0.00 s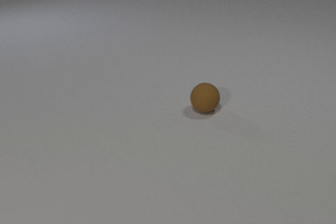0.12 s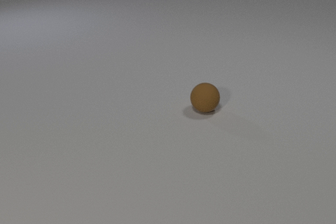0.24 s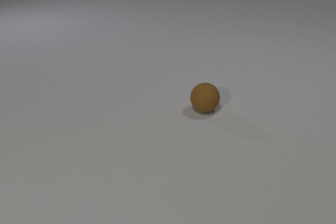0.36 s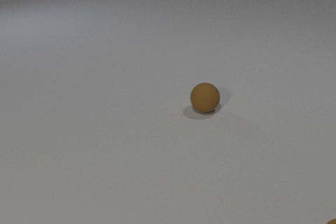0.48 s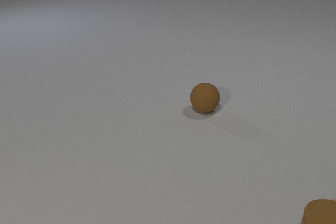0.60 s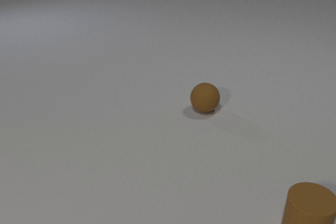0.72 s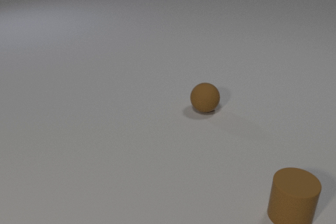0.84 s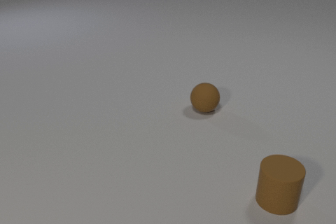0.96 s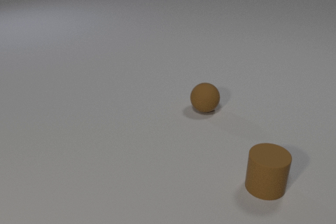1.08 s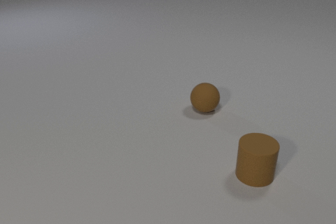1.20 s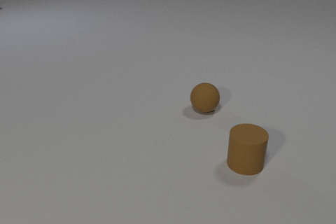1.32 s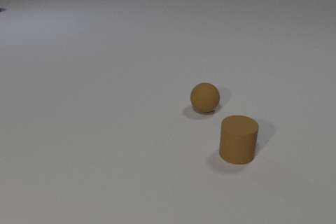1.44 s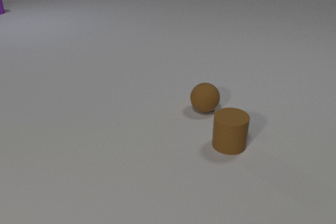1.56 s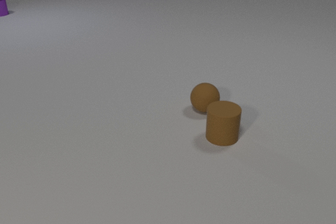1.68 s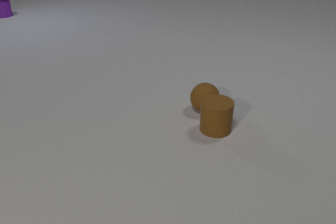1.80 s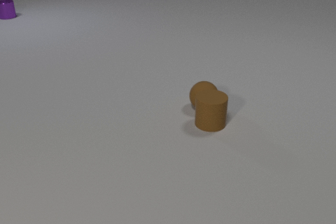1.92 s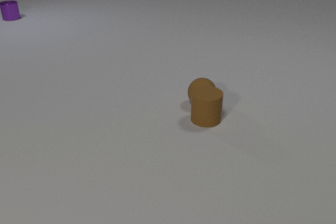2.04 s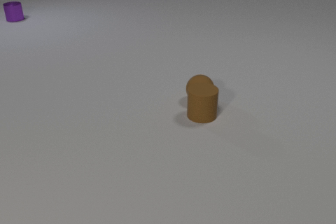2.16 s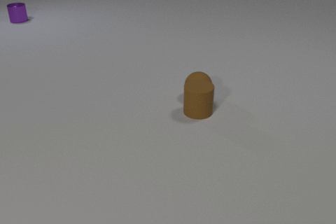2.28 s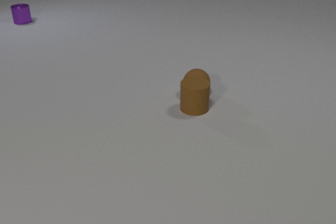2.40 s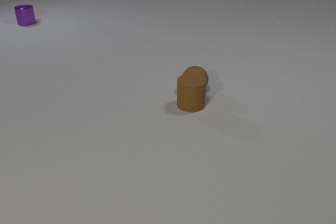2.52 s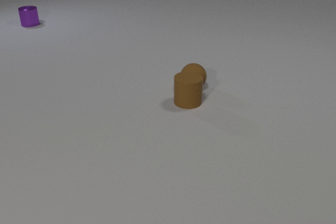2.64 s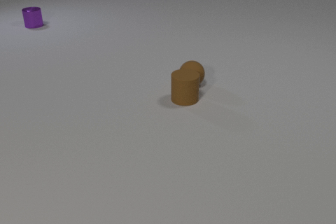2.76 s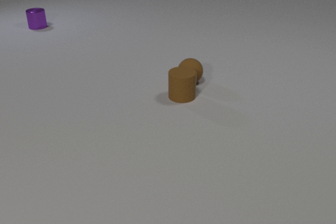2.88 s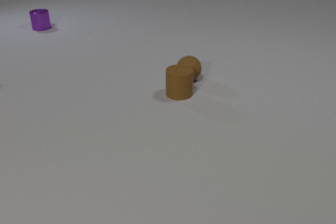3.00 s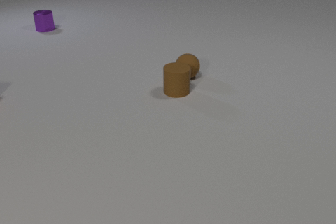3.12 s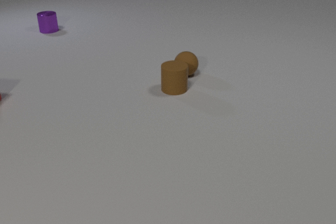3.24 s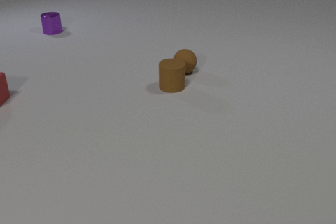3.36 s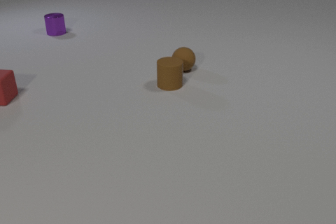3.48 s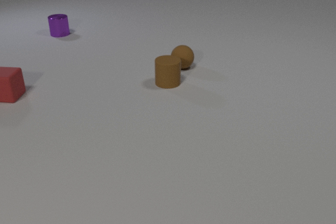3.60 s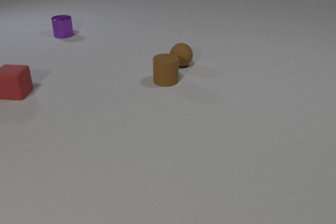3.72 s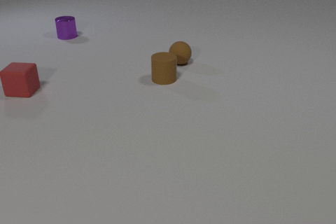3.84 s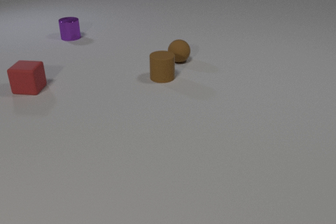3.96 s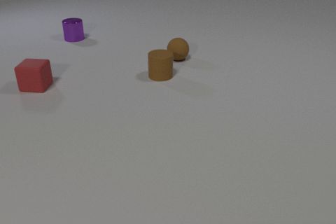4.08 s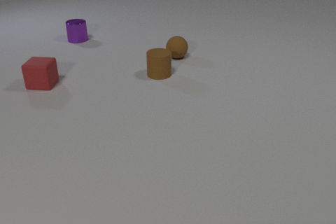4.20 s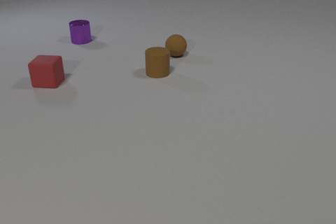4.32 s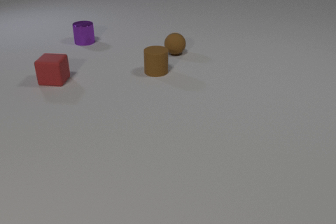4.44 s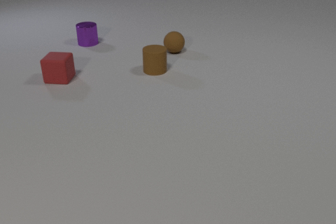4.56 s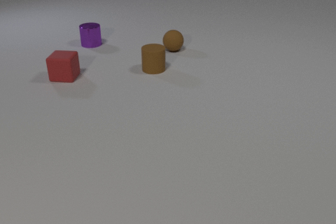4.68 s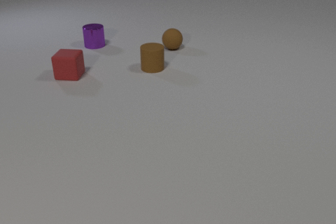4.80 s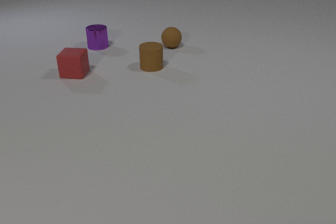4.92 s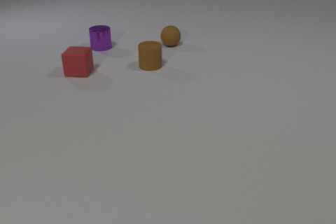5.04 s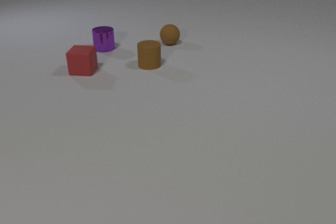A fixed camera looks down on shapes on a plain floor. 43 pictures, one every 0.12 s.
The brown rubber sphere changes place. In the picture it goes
away from the camera.
The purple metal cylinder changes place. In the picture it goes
toward the camera.
0.00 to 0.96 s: The brown rubber cylinder comes in at the bottom edge, slides away from the camera and to the left.
0.96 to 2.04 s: The brown rubber cylinder slides away from the camera and to the left. The brown rubber sphere rolls away from the camera. The purple metal cylinder comes in at the left edge, slides toward the camera and to the right. The brown rubber cylinder and the brown rubber sphere collide.
2.04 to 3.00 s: The brown rubber cylinder slides away from the camera and to the left. The brown rubber sphere rolls away from the camera. The purple metal cylinder slides toward the camera and to the right.
3.00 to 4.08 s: The brown rubber cylinder slides away from the camera and to the left. The brown rubber sphere rolls away from the camera. The purple metal cylinder slides toward the camera and to the right. The red rubber cube comes in at the left edge, slides to the right and away from the camera.
4.08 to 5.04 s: The brown rubber cylinder slides away from the camera and to the left. The brown rubber sphere rolls away from the camera. The purple metal cylinder slides toward the camera and to the right. The red rubber cube slides to the right and away from the camera.
What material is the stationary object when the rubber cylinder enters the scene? rubber.
What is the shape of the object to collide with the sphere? cylinder.
What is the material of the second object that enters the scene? metal.
